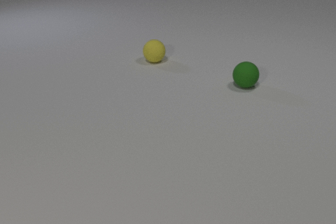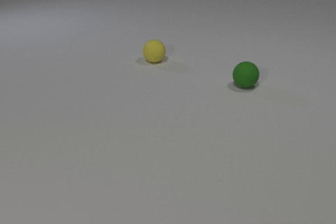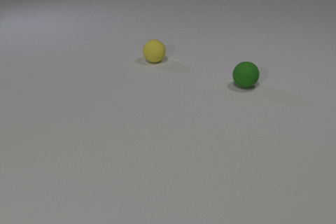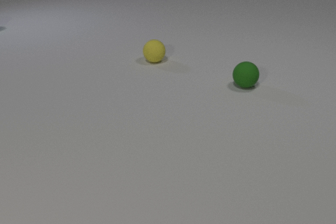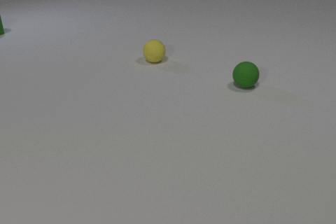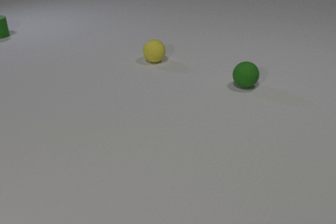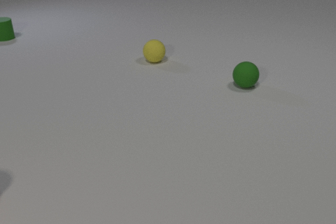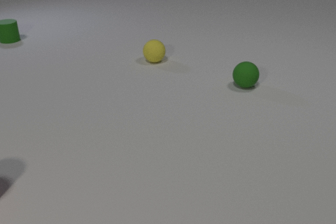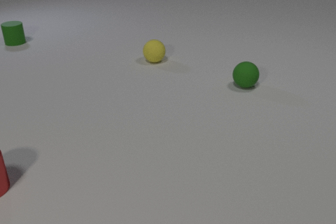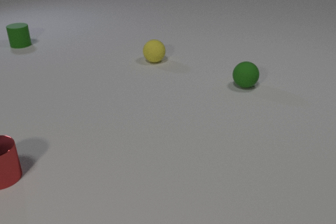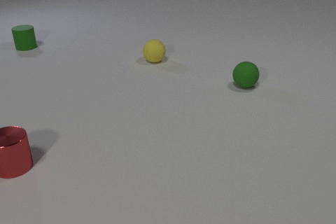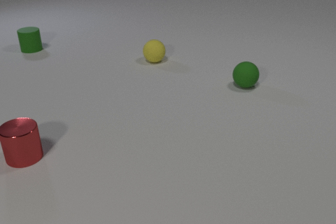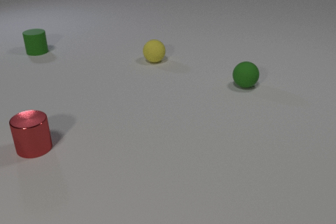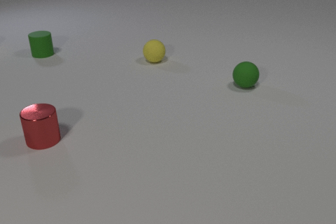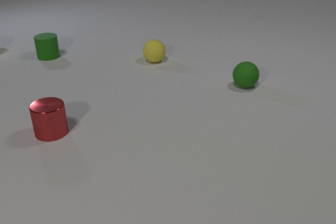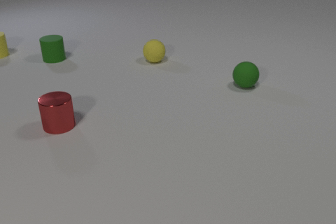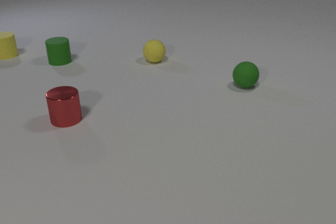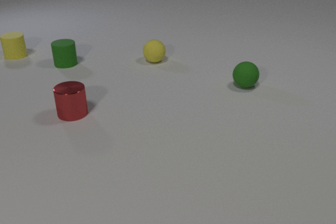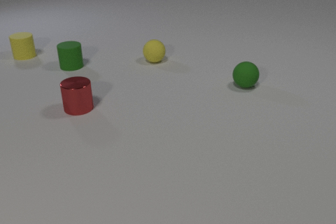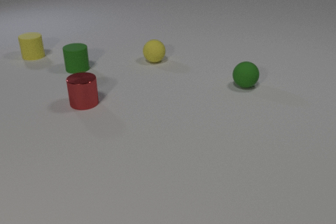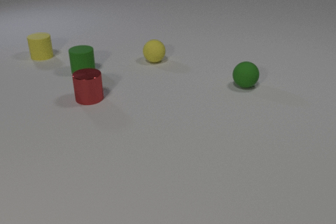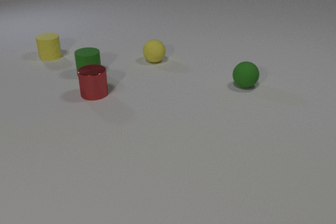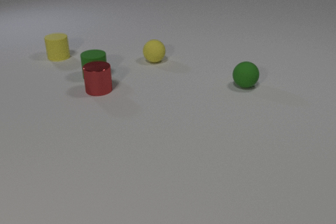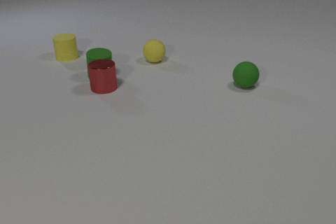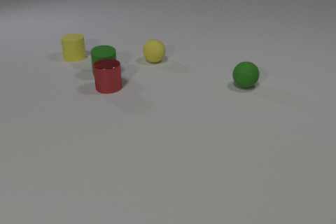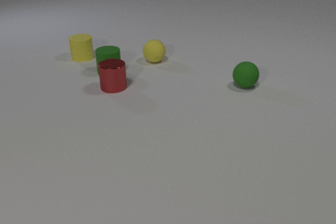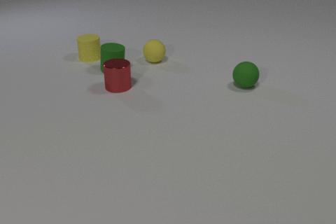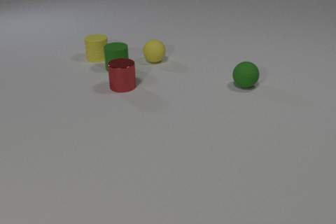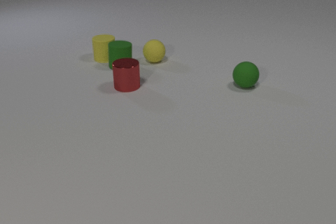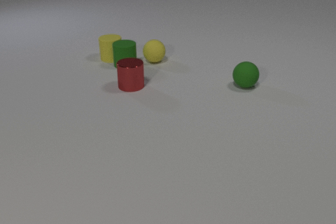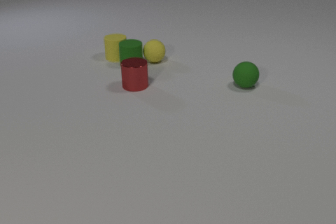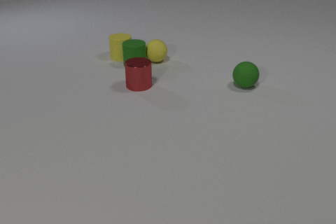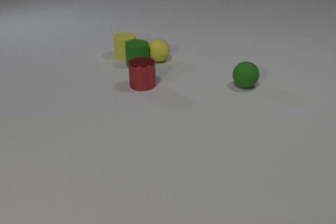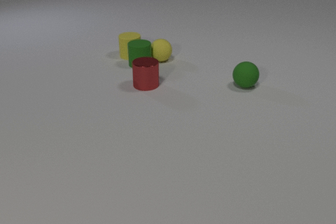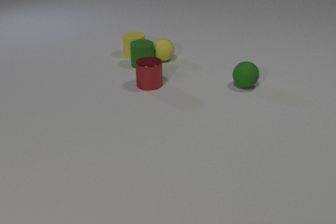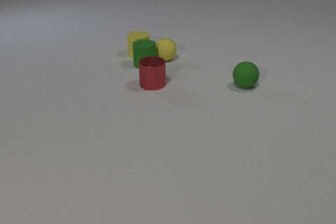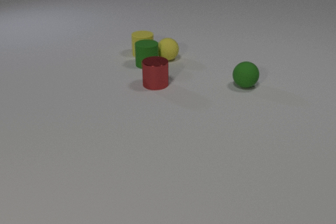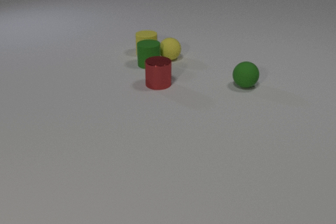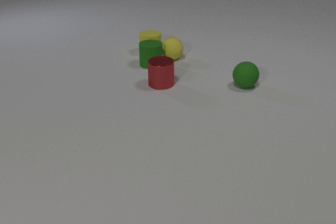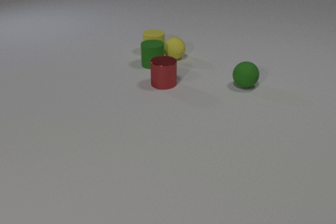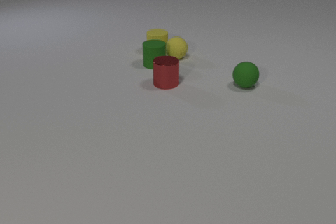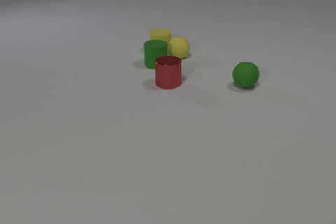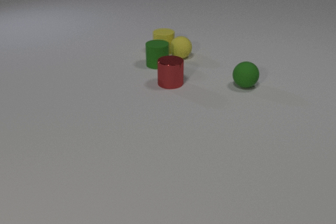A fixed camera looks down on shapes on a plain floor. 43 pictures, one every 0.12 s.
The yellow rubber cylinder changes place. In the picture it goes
to the right.
0.00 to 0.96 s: The red metal cylinder comes in at the left edge, slides to the right and away from the camera. The green rubber cylinder comes in at the left edge, slides toward the camera and to the right.
0.96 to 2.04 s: The red metal cylinder slides away from the camera and to the right. The green rubber cylinder slides toward the camera and to the right. The yellow rubber cylinder comes in at the left edge, slides to the right and toward the camera.
2.04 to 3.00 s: The red metal cylinder slides away from the camera and to the right. The green rubber cylinder slides to the right and toward the camera. The yellow rubber cylinder slides to the right. The red metal cylinder and the green rubber cylinder collide.
3.00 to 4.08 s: The red metal cylinder slides to the right. The green rubber cylinder slides to the right and away from the camera. The yellow rubber cylinder slides to the right. The yellow rubber sphere rolls to the right. The green rubber cylinder and the yellow rubber cylinder collide. The green rubber cylinder and the yellow rubber sphere collide.
4.08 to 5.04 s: The red metal cylinder slides to the right. The green rubber cylinder slides to the right. The yellow rubber cylinder slides to the right. The yellow rubber sphere rolls to the right and away from the camera.
What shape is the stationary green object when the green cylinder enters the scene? sphere.
How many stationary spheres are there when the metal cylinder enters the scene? 2.
How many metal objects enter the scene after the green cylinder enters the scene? 1.
